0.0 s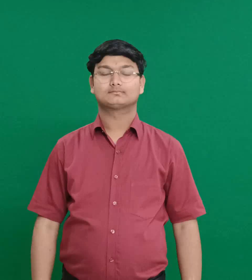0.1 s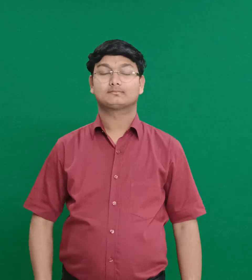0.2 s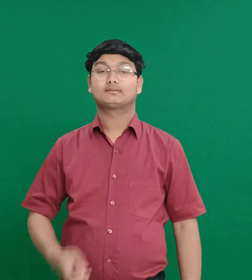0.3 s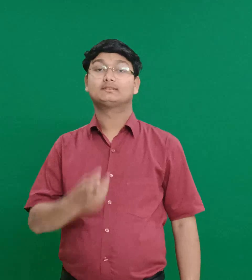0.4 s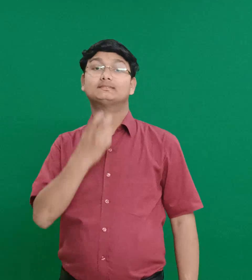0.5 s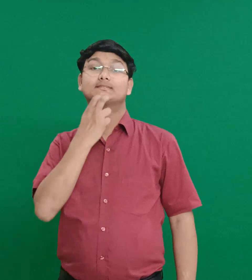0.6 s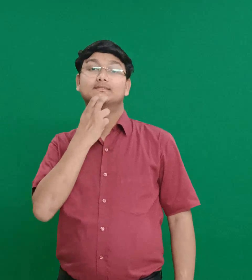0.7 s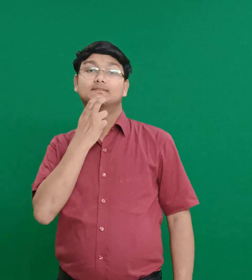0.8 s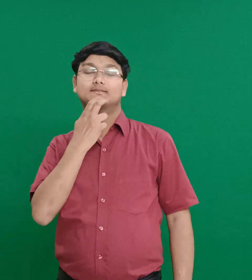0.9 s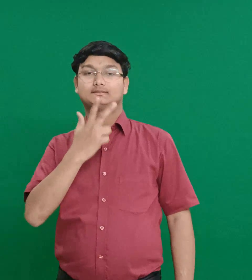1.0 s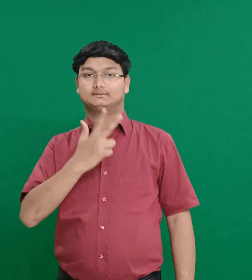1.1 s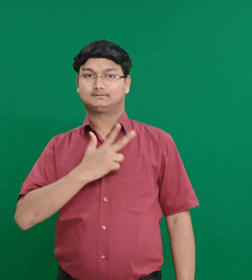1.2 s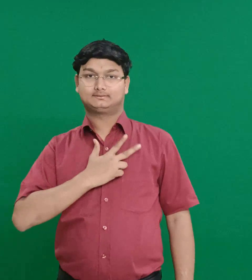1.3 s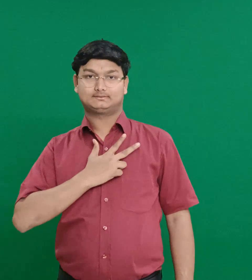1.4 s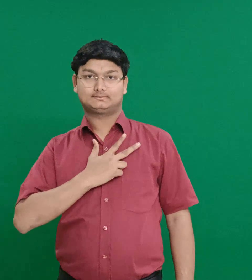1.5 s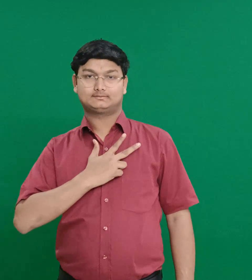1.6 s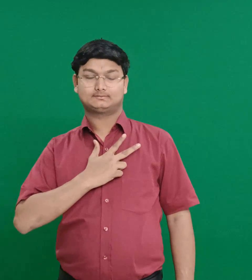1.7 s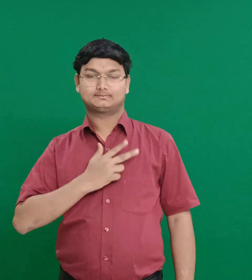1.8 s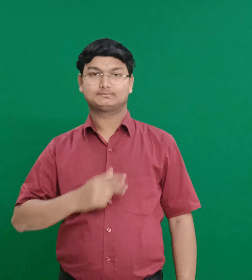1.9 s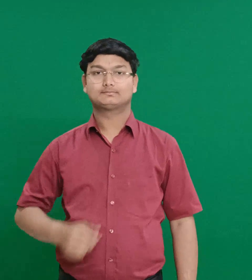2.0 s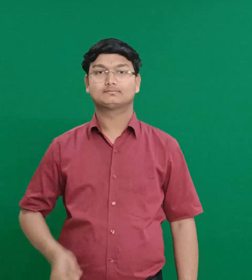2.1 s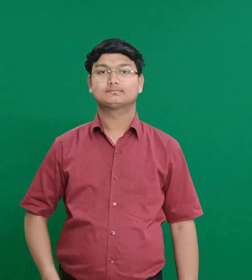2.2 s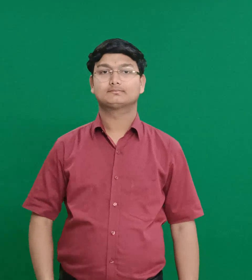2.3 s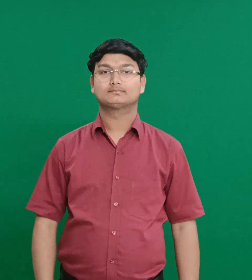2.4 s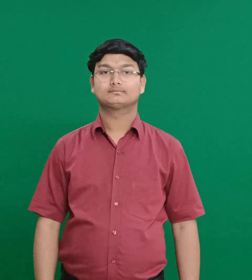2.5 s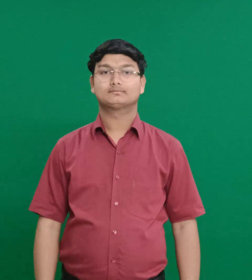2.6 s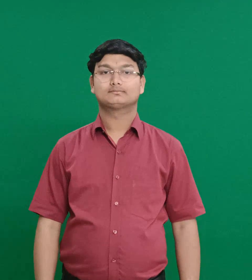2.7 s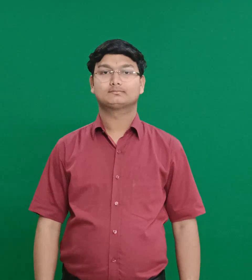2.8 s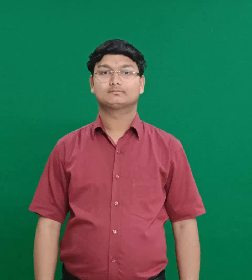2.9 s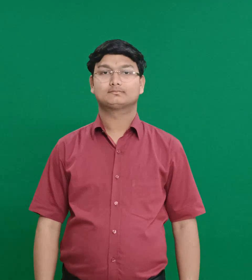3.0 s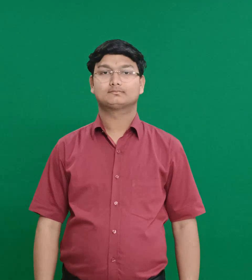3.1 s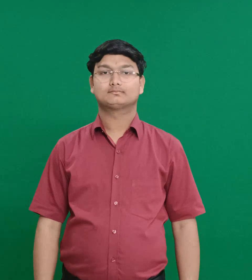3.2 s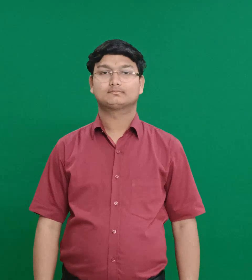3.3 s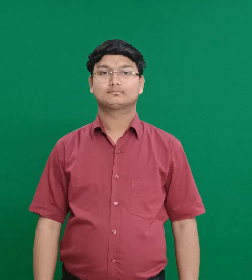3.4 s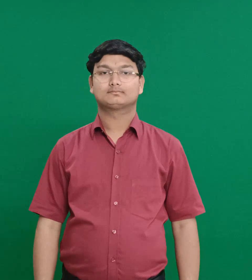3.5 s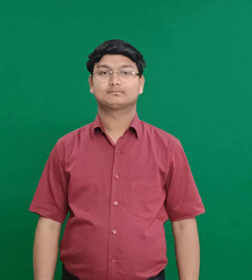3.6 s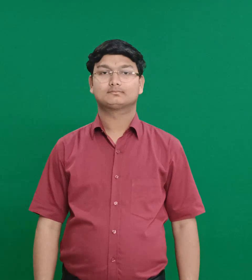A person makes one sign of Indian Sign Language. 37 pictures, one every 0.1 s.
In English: meholah
